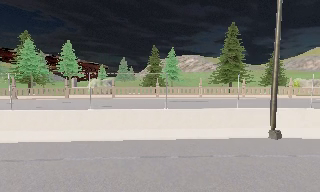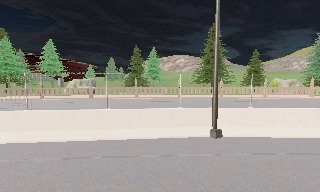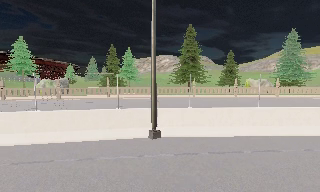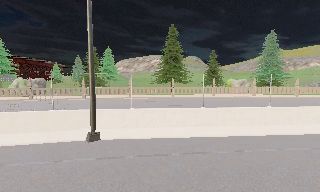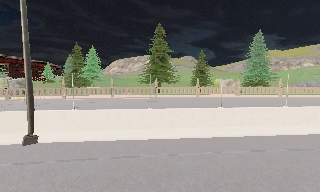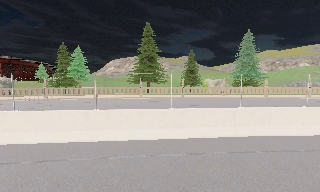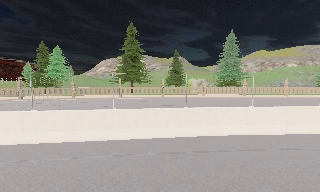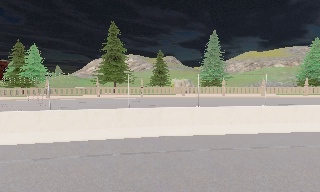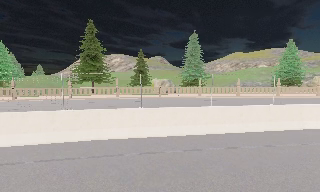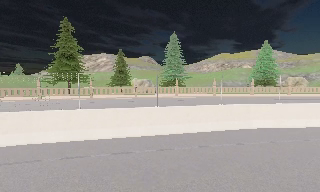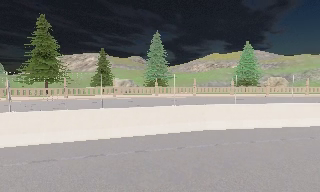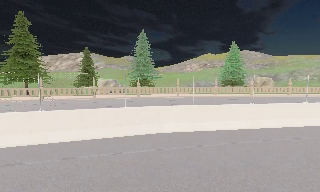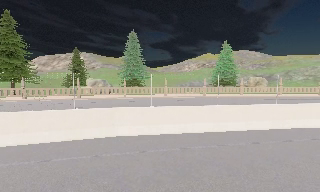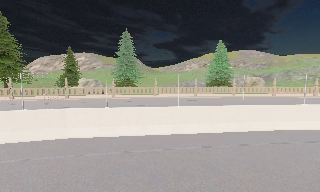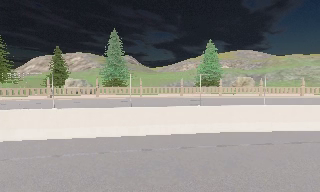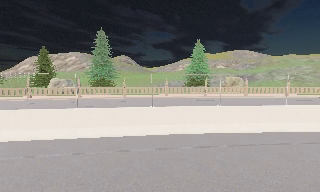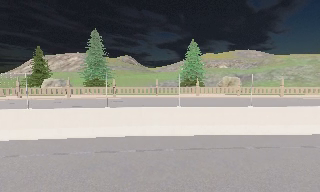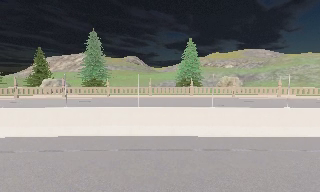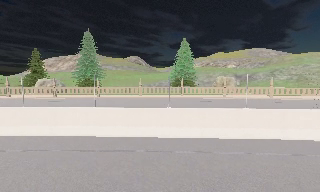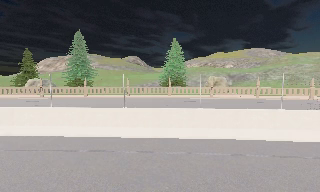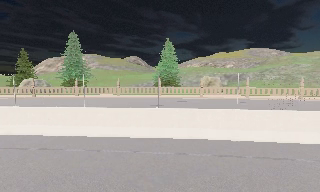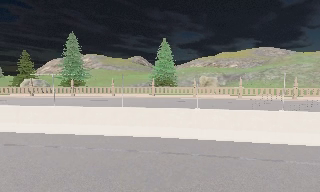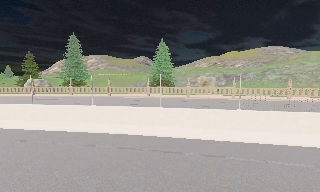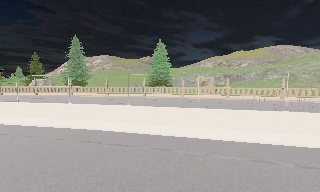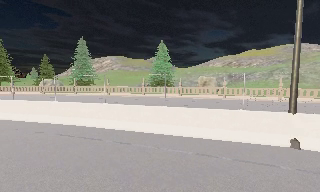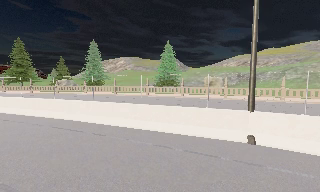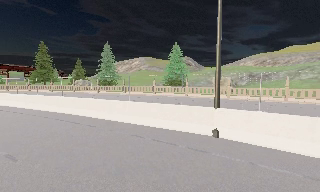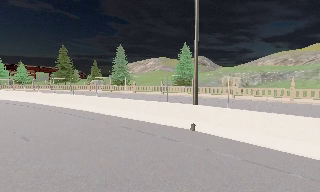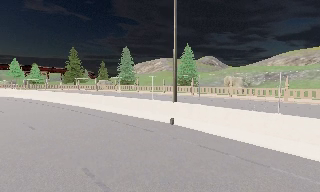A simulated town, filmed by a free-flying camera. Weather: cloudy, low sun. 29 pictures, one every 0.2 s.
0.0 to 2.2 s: The camera swings to its right by about 25 degrees, and the scene slides to the left. It travels to its right, about 25 m, so close, fixed things drift to the left.
2.2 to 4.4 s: The camera pans to its left, which is counterclockwise from overhead, by about 10 degrees. It travels to its right, about 20 m, so close, fixed things drift to the left.
4.4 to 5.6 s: The camera pans to its left, which is counterclockwise from overhead, by about 25 degrees. It travels to its right and backward, about 11 m.
The film runs forward here.
